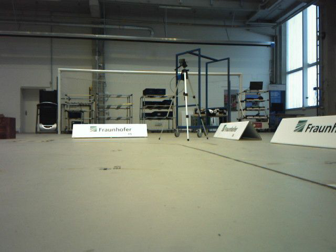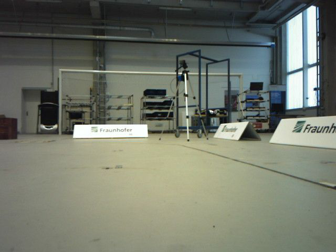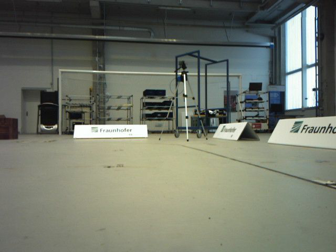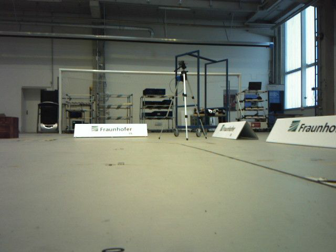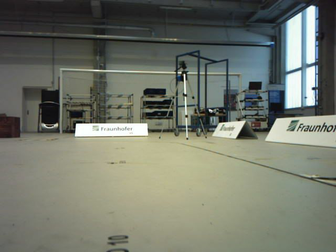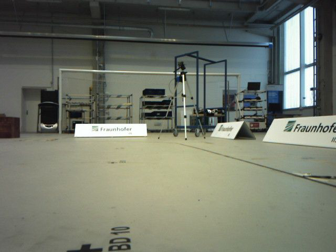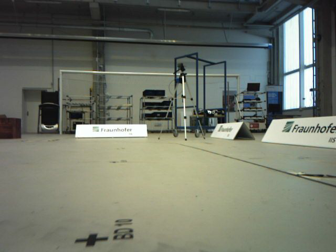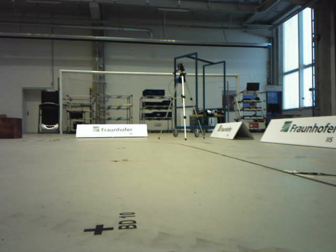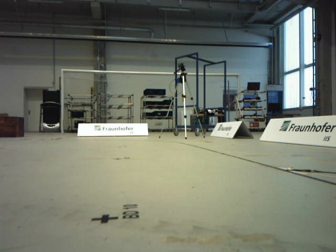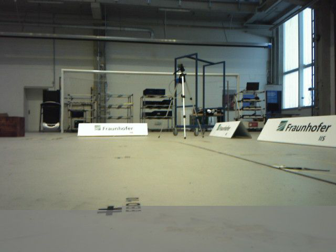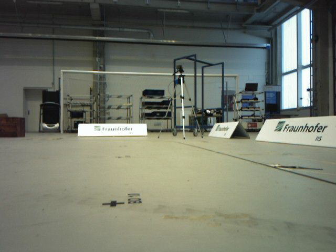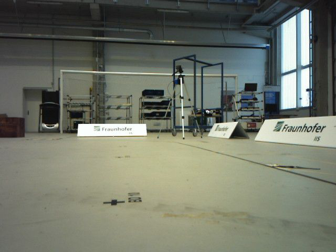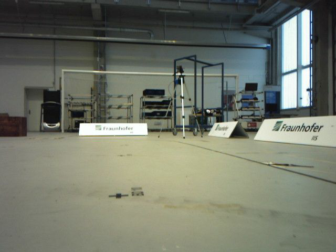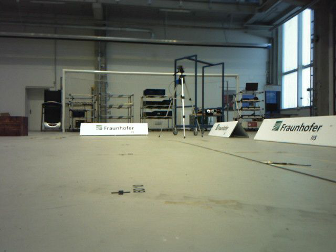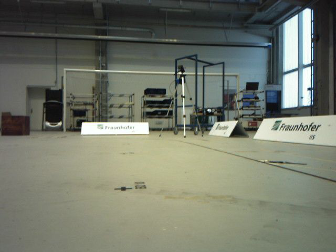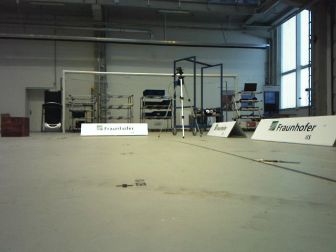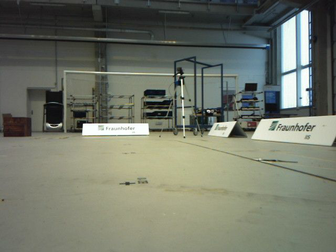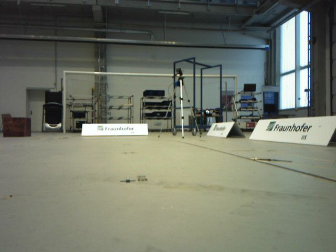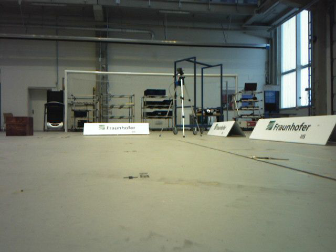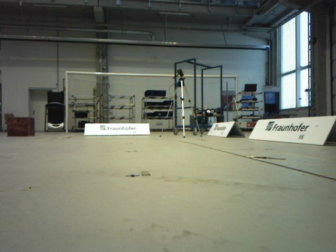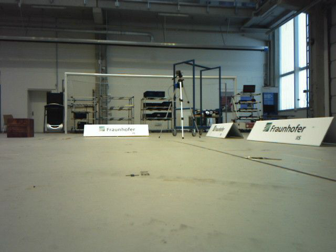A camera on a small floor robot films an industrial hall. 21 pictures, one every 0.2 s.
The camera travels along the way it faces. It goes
backward.
0.0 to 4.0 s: The camera travels backward, about 0.8 m, so what stands in front gets smaller.
The film runs backward here.
